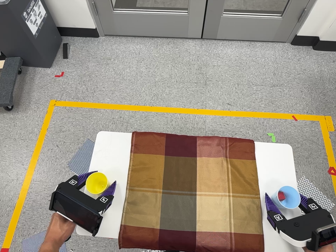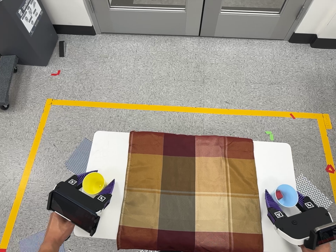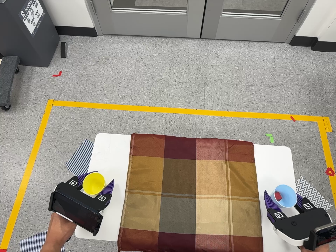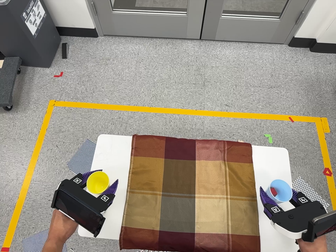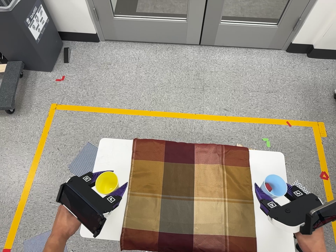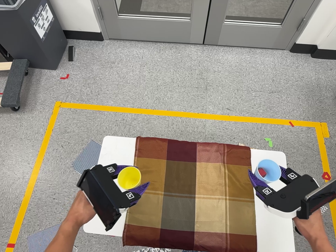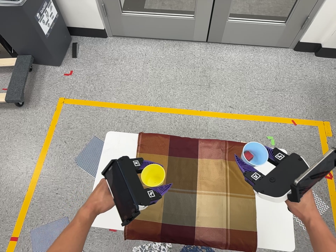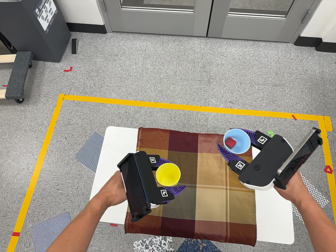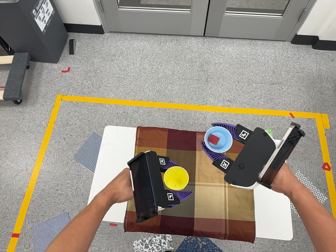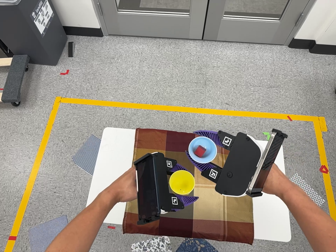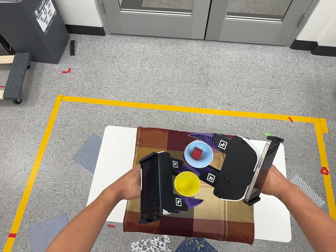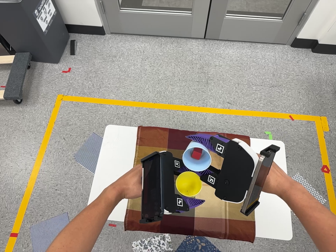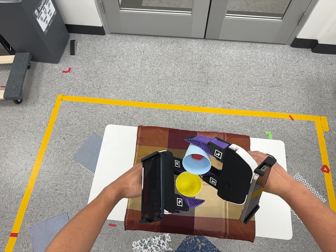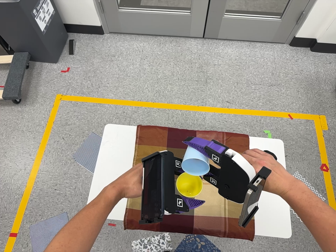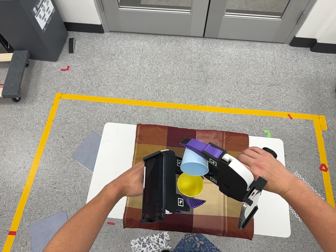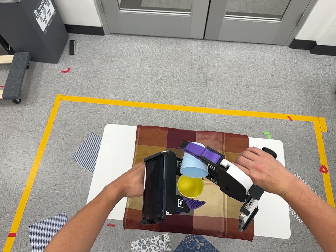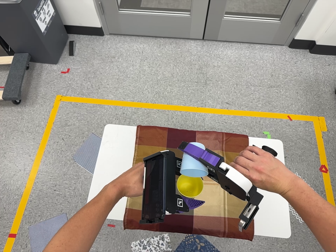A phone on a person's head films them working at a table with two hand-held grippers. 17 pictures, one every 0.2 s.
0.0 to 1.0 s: The camera travels backward, about 7 cm, so what stands in front gets smaller.
1.0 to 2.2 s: The camera travels toward the bottom of its view, about 5 cm, so close, fixed things drift upward.
2.2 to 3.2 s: The camera shifts only a little, or ends up much as it began.
The film runs forward here.
